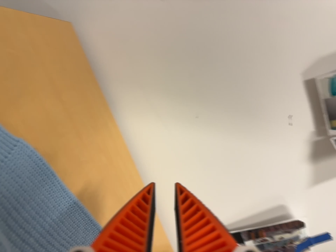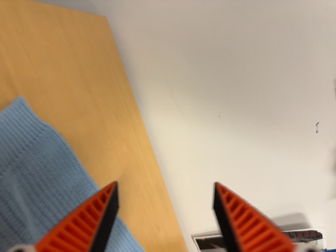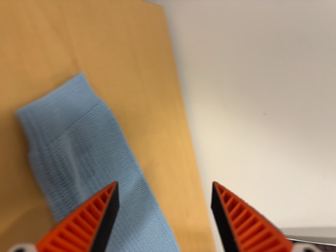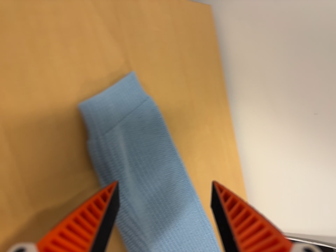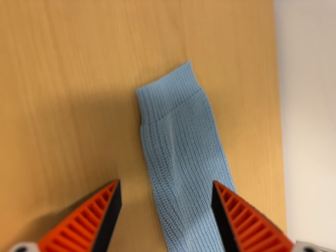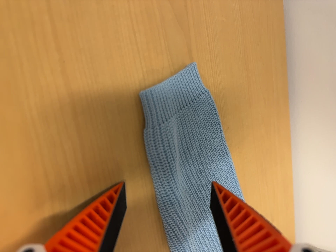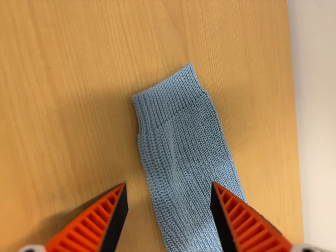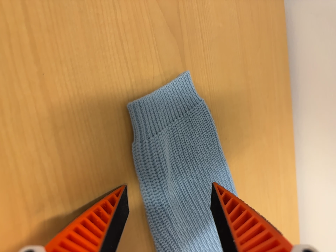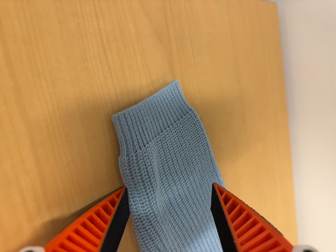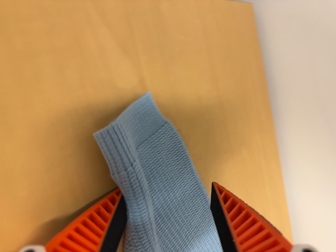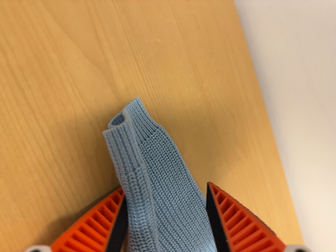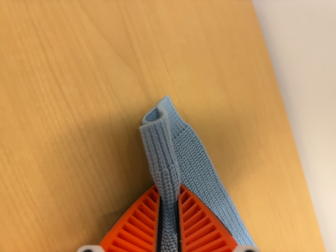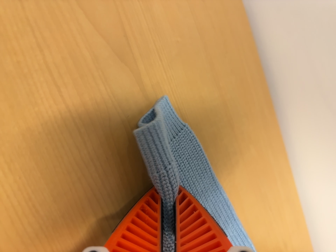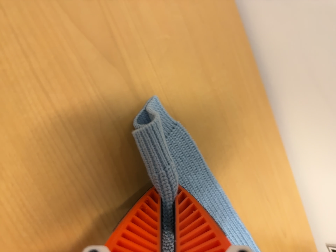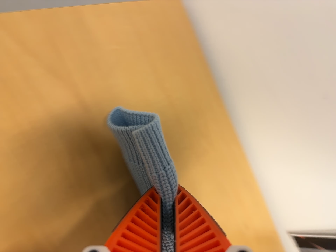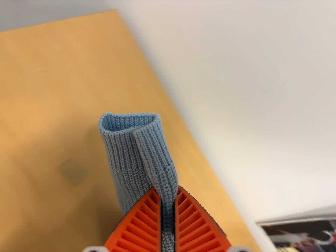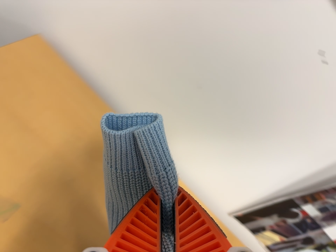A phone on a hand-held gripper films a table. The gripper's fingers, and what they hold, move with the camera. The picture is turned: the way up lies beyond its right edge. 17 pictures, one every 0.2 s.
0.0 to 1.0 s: The scene slides to the right, as the camera pans about 35 degrees to its left. It rolls about its line of sight by about 20 degrees, and the scene rotates clockwise.
1.0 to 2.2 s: The camera travels to its right and forward, about 8 cm, so close, fixed things drift to the left. It rolls about its line of sight by about 10 degrees, and the scene rotates counterclockwise.
2.2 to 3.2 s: The scene slides to the left, as the camera pans about 20 degrees to its right. It travels to its right, about 10 cm, so close, fixed things drift to the left. It rolls about its line of sight by about 25 degrees, and the scene rotates counterclockwise.
The film runs forward here.
